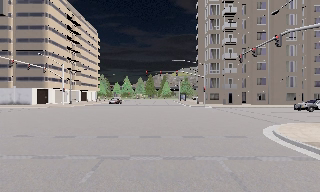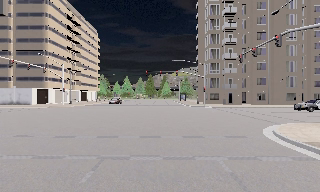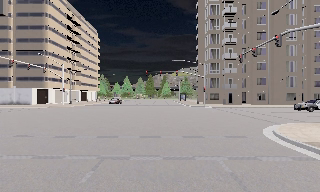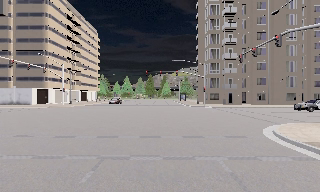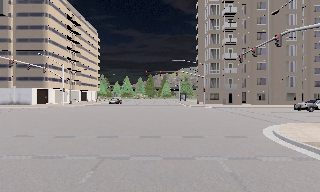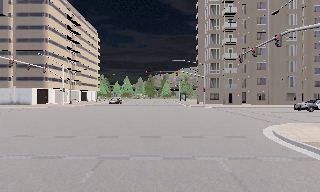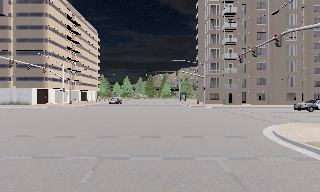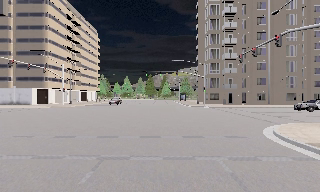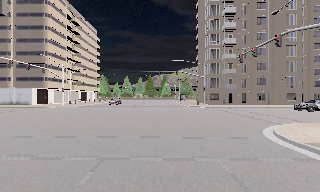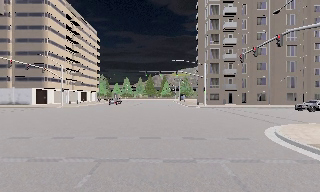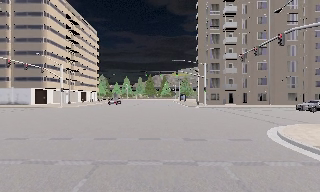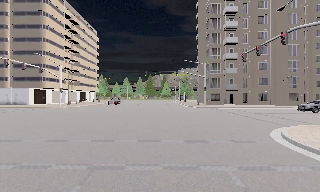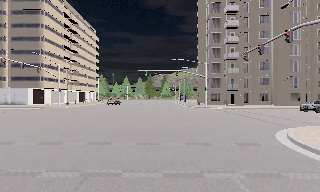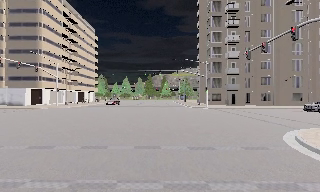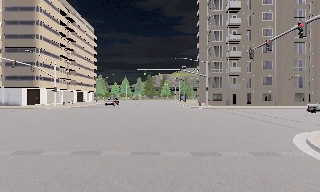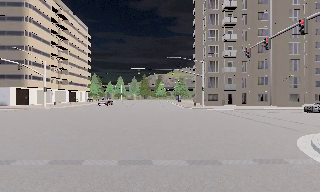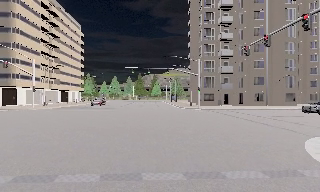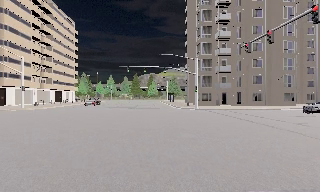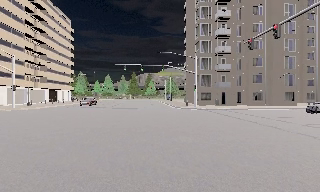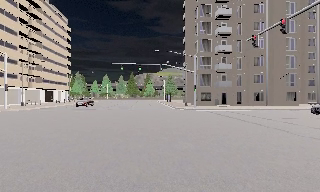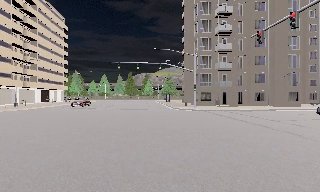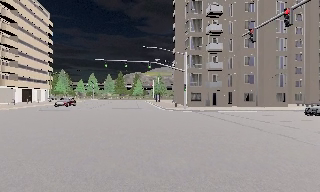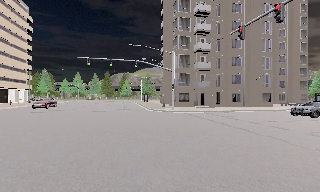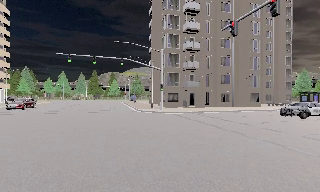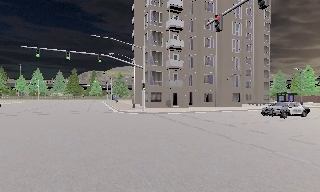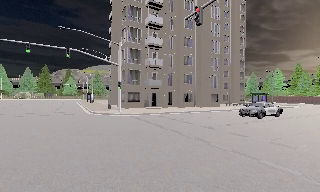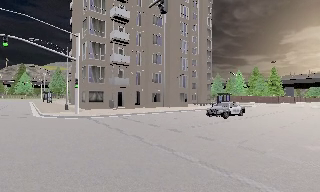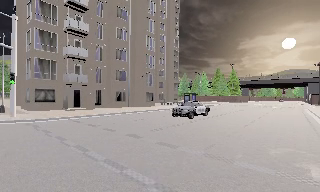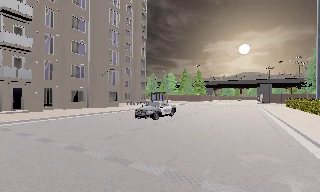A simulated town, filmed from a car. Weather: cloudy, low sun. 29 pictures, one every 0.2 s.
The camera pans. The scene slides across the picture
to the left.
The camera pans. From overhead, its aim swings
clockwise.
0.0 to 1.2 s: The camera keeps its place and its aim.
1.2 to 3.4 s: The camera travels forward, about 4.5 m, so what stands in front looms larger. It gains speed.
3.4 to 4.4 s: The camera travels forward, about 4 m, so what stands in front looms larger.
4.4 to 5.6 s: The camera pans to its right, which is clockwise from overhead, by about 50 degrees. It travels forward, about 8 m.
The film runs forward here.
